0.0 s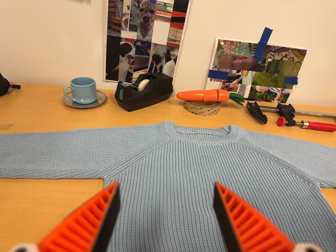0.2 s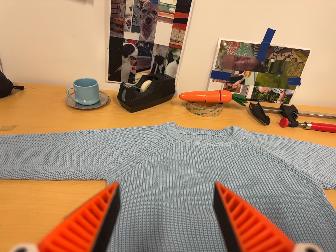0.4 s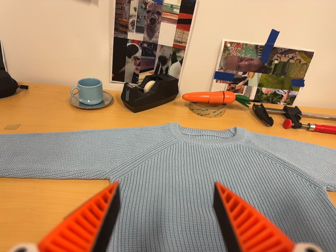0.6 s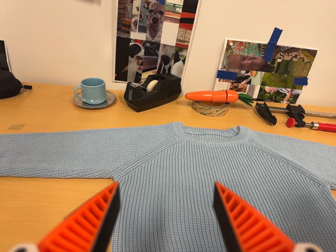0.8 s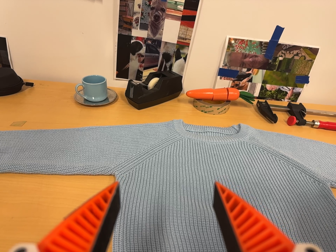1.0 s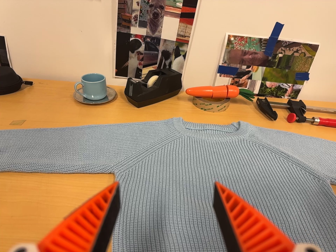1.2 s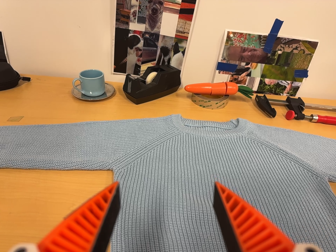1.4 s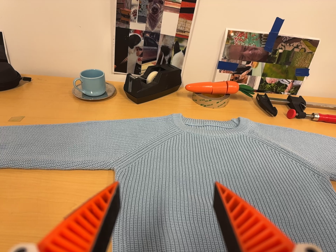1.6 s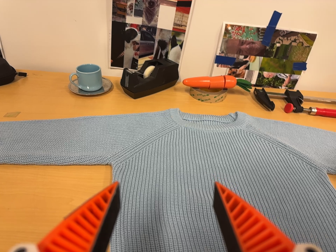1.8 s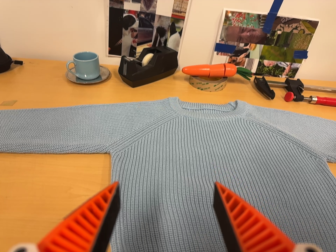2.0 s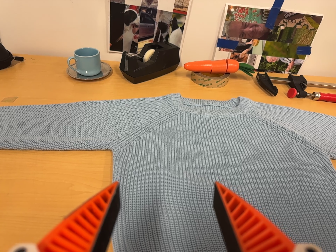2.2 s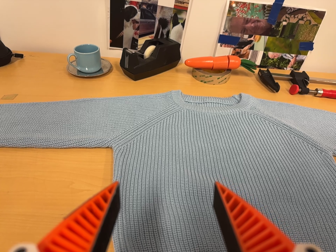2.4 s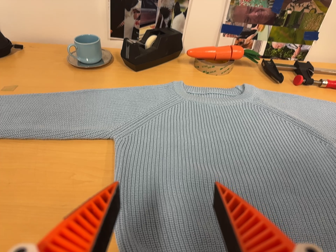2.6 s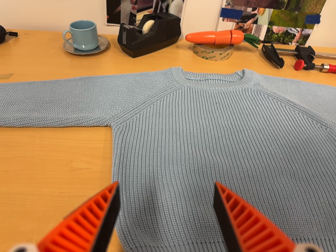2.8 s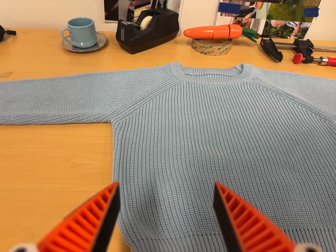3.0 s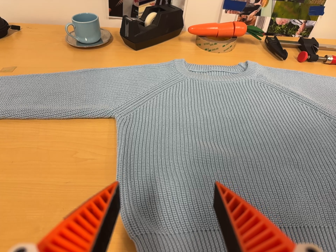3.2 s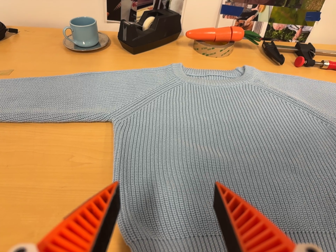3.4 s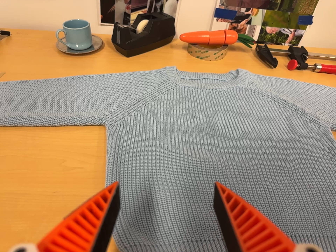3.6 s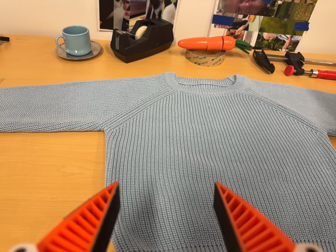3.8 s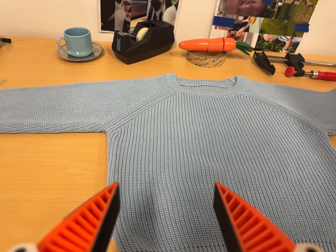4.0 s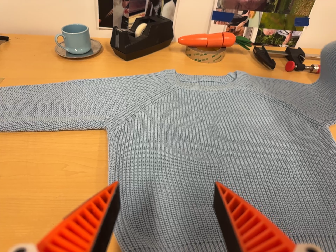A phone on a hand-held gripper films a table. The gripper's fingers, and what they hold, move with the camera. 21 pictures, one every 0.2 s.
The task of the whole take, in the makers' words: right arm across.
0.0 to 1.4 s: The camera shifts only a little, or ends up much as it began.
1.4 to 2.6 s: The camera's aim tips toward the bottom of its view by about 10 degrees, and the scene shifts upward.
2.6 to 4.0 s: The camera shifts only a little, or ends up much as it began.
The film runs forward here.
